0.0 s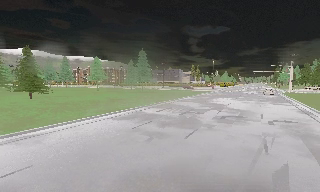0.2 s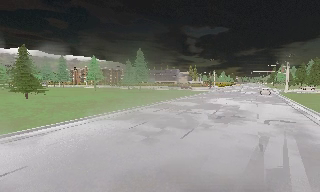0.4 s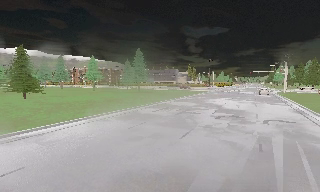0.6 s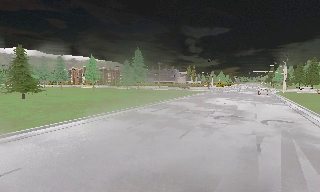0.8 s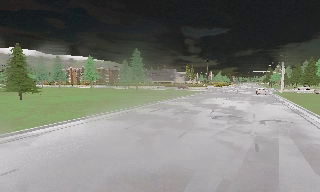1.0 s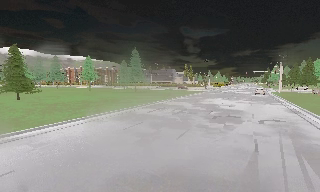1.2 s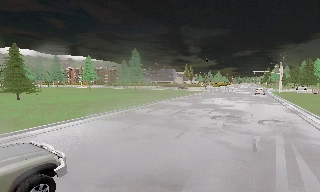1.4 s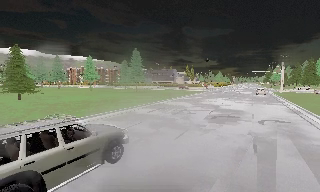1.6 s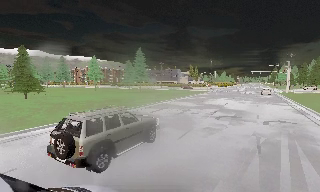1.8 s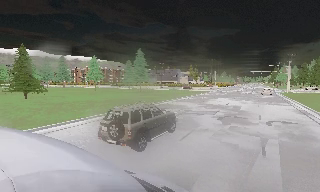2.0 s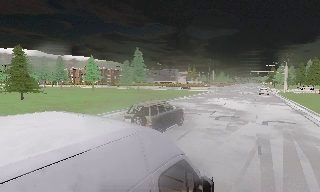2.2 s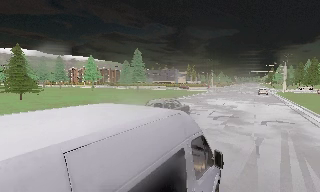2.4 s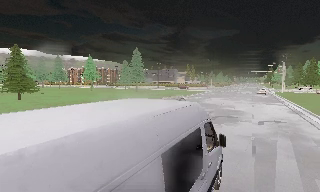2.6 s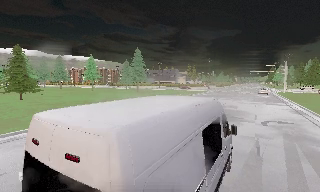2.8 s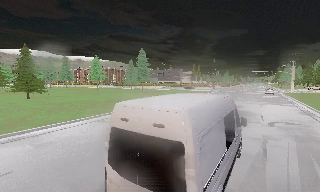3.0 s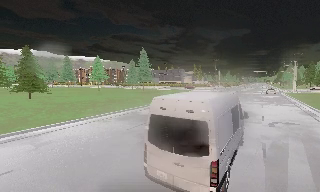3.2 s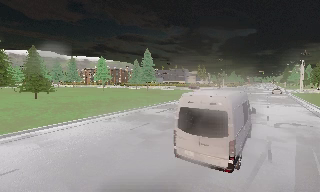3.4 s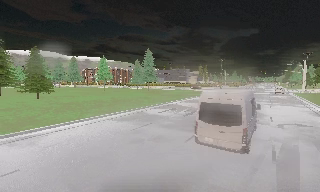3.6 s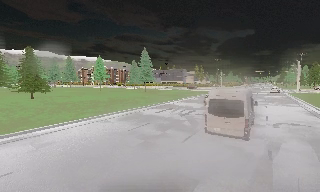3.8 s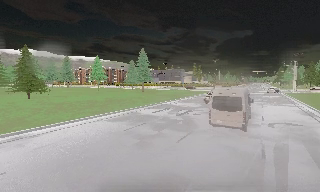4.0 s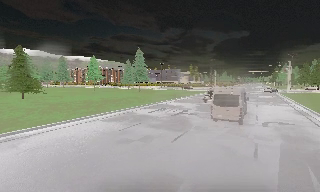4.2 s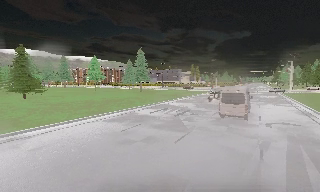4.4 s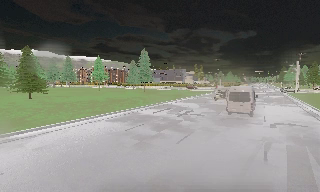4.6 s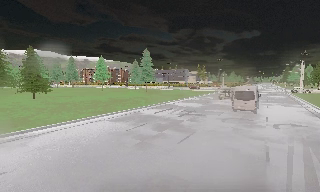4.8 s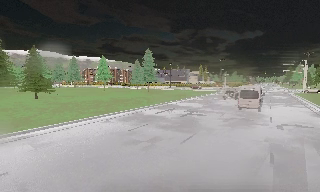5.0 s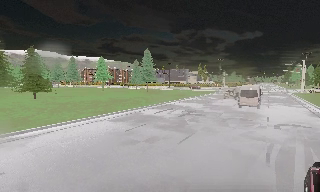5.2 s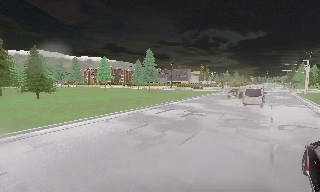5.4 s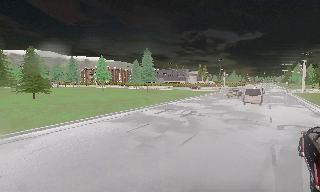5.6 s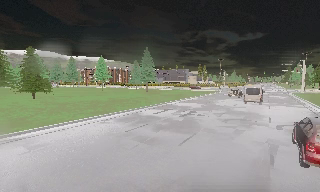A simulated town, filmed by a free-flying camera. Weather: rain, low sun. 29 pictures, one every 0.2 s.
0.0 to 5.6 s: The camera travels forward and to its right, about 1 m, so what stands in front looms larger.
The film runs forward here.
